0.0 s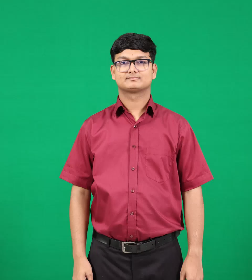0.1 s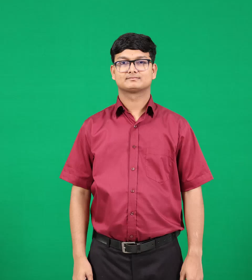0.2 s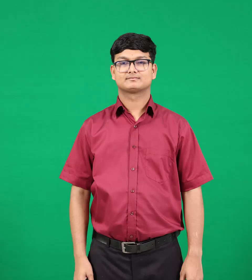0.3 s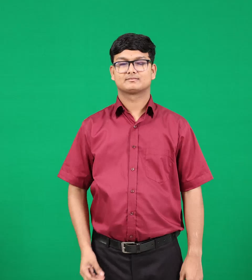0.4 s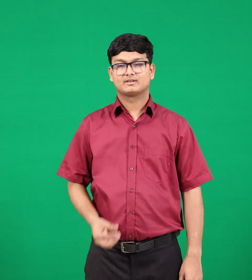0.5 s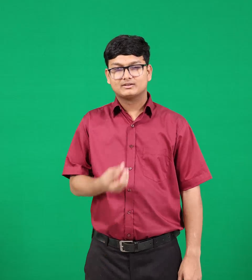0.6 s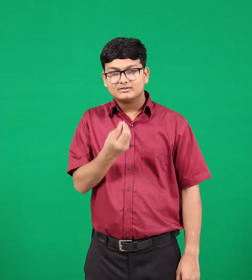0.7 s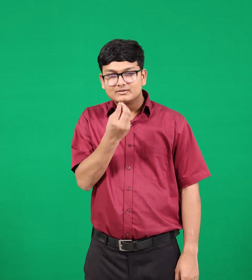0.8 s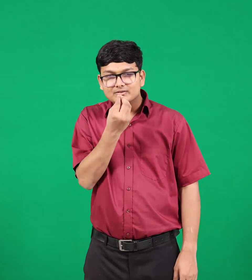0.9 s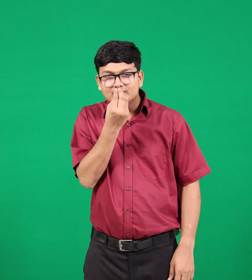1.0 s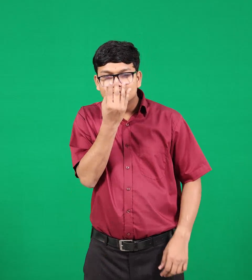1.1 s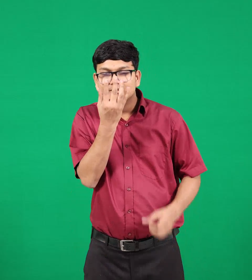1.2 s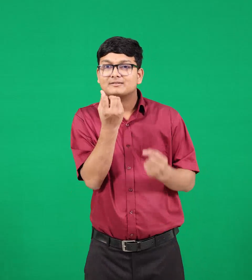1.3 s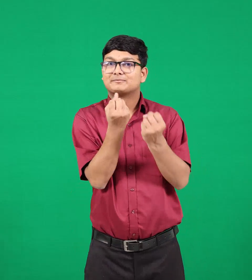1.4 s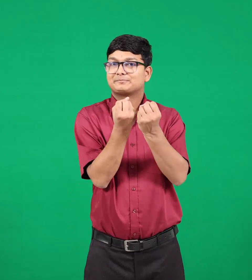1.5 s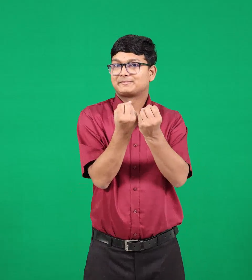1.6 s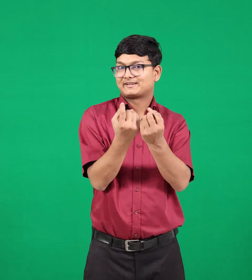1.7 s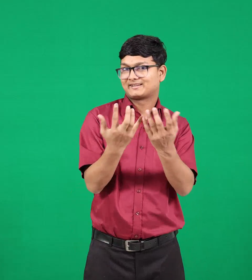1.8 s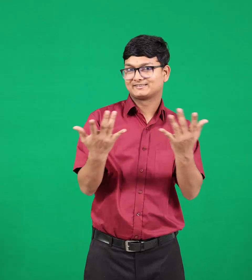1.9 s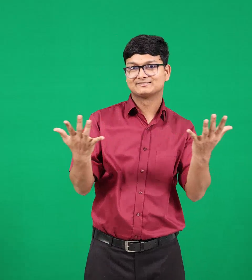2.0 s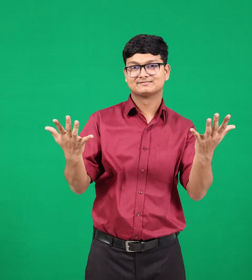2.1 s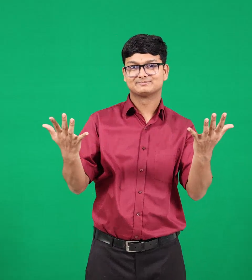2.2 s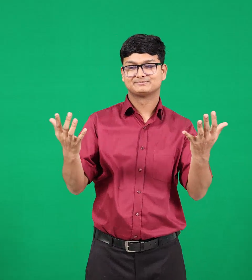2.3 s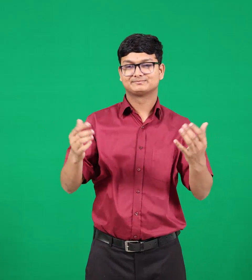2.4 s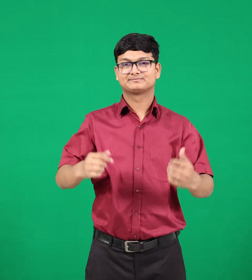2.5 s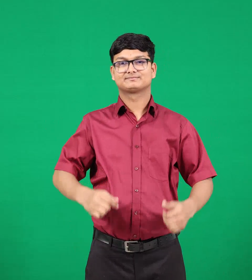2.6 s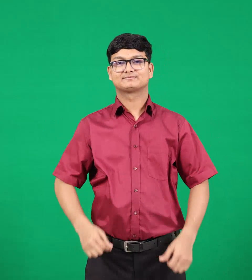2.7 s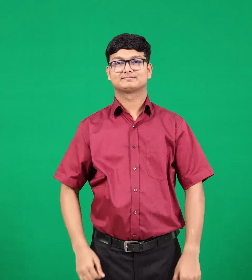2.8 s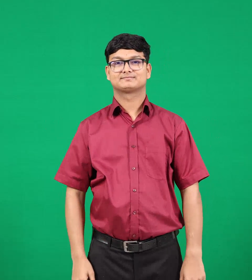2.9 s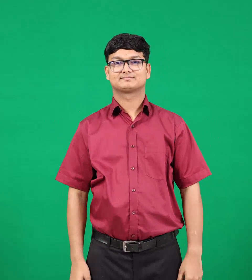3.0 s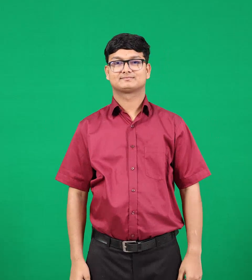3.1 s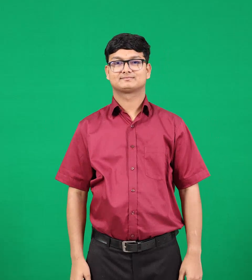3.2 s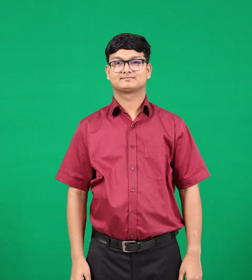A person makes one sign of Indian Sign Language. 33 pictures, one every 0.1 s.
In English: flowers
